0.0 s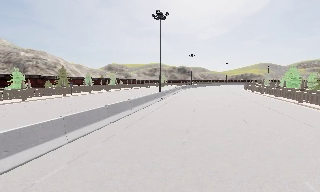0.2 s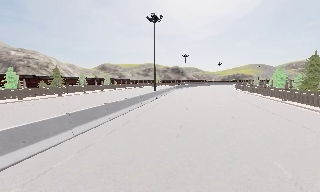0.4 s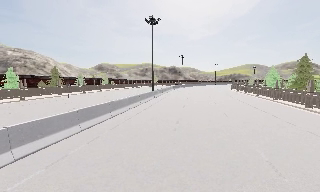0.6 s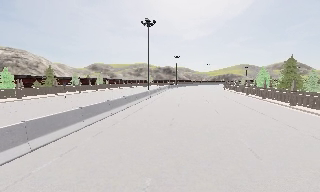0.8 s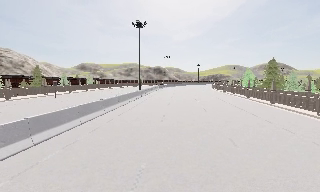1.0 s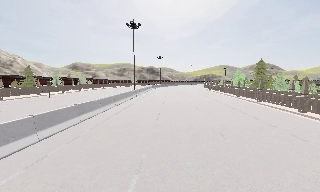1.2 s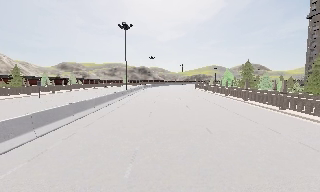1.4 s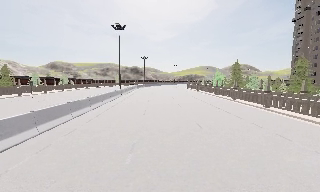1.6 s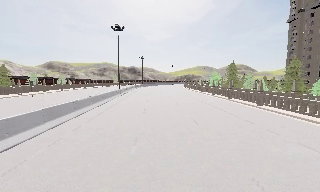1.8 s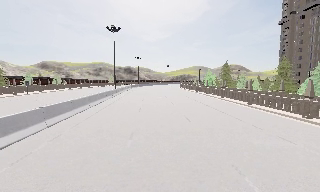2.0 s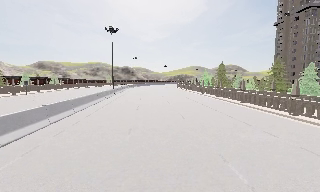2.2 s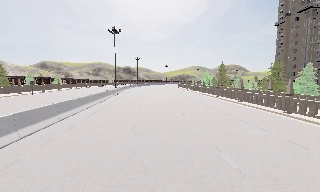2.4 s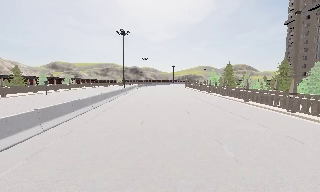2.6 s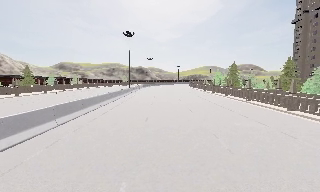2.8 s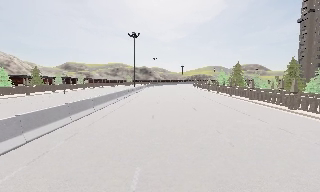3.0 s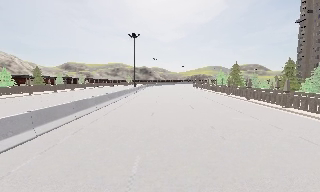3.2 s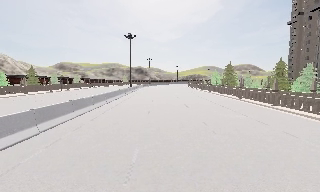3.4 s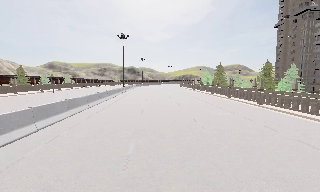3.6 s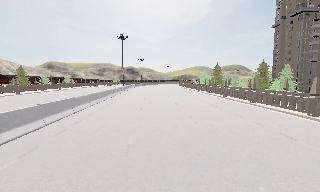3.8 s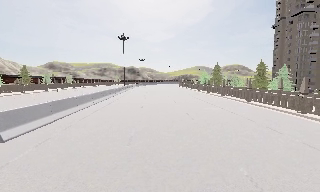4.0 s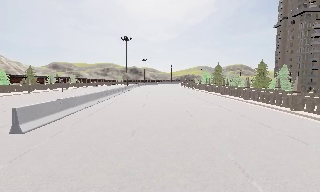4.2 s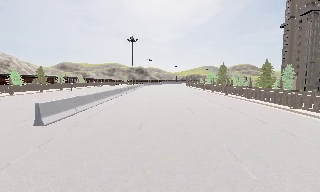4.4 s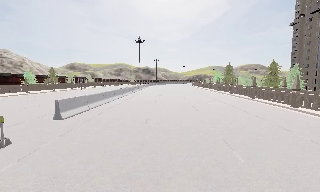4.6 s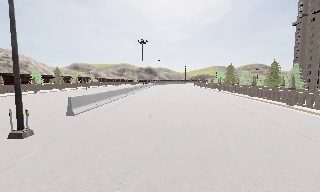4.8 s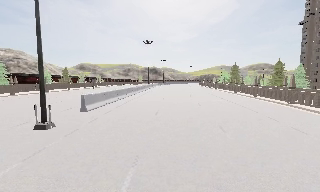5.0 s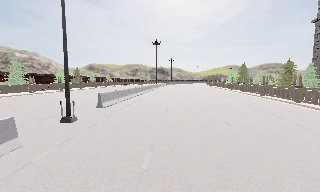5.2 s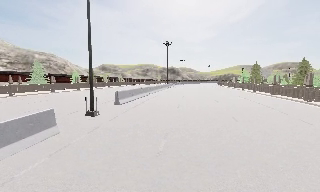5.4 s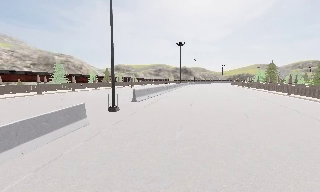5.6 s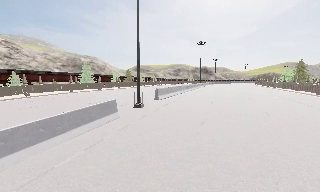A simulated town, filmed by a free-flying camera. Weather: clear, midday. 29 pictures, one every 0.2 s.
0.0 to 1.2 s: The scene slides to the left, as the camera pans about 15 degrees to its right. It travels backward, about 5 m, so what stands in front gets smaller.
1.2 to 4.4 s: The camera travels backward, about 12 m, so what stands in front gets smaller.
4.4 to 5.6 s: The camera pans to its left, which is counterclockwise from overhead, by about 20 degrees. It travels backward, about 5 m, so what stands in front gets smaller.
The film runs backward here.
